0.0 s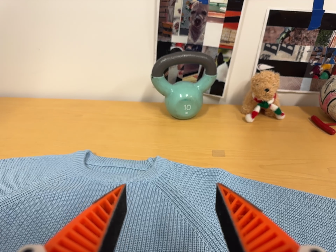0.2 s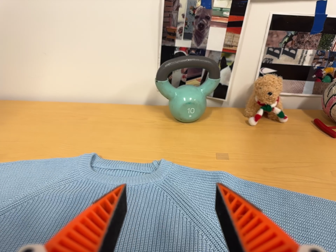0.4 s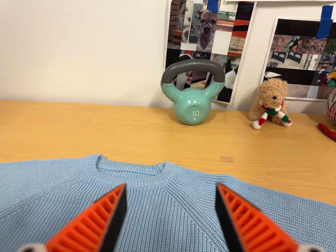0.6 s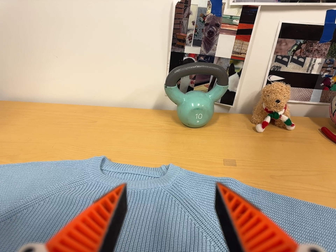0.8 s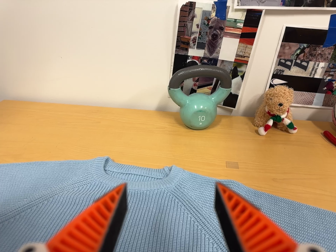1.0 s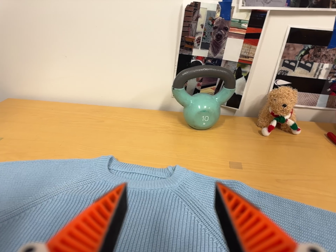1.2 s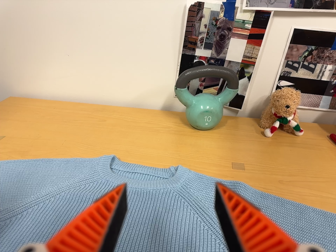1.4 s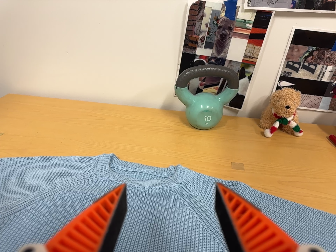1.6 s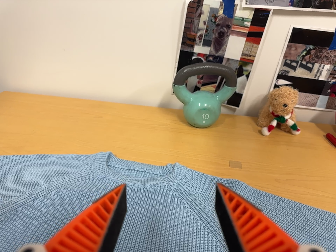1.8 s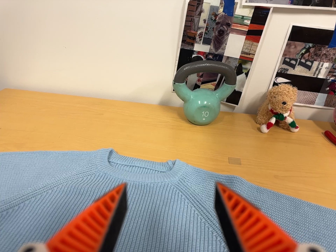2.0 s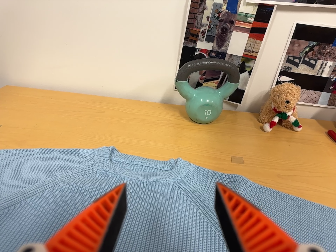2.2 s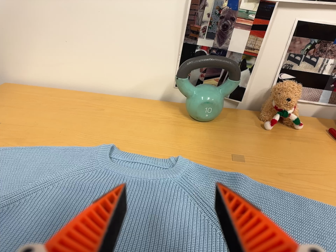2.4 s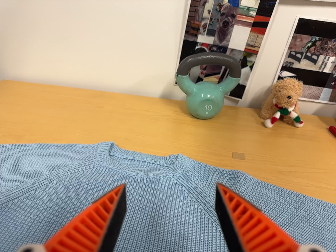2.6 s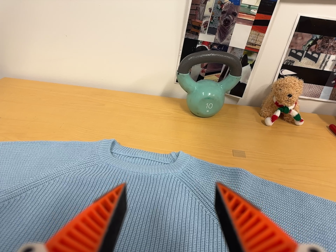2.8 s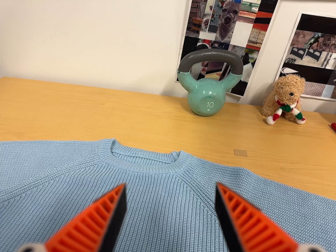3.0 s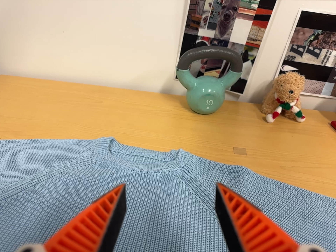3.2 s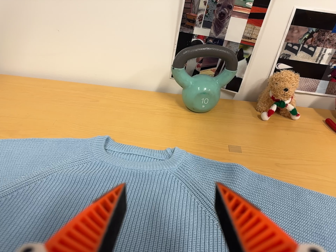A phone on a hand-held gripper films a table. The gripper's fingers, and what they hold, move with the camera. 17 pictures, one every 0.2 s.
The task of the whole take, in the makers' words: left arm across.
0.0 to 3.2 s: The camera travels to its left, about 4 cm, so close, fixed things drift to the right.
The film runs forward here.
